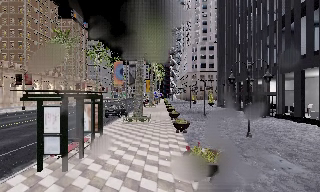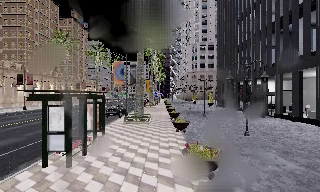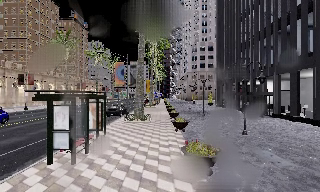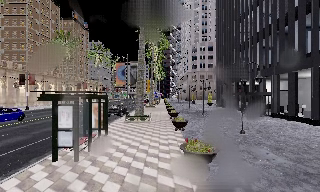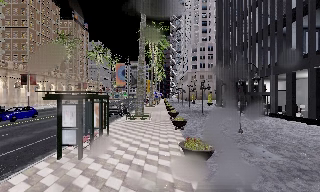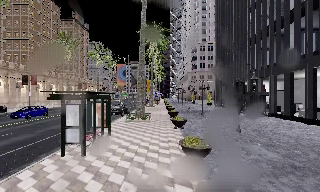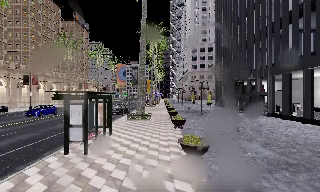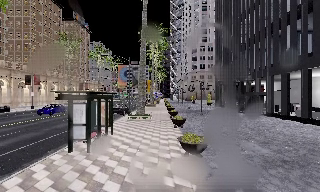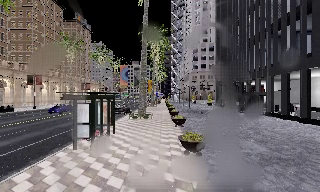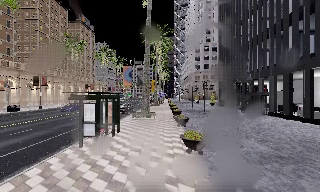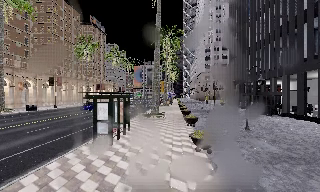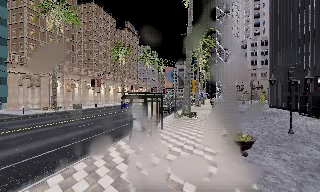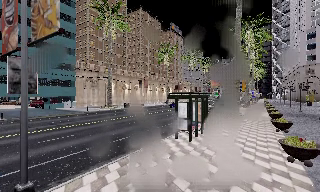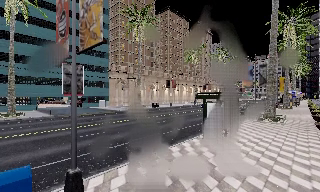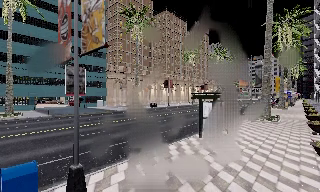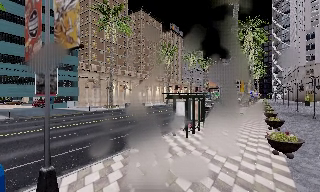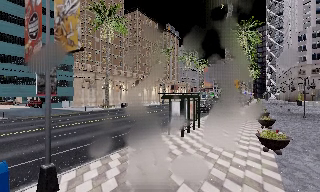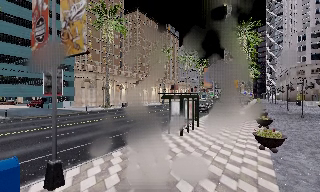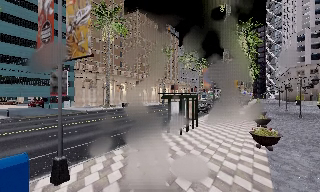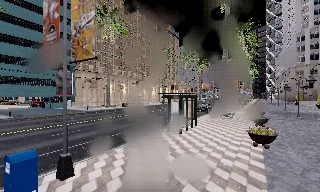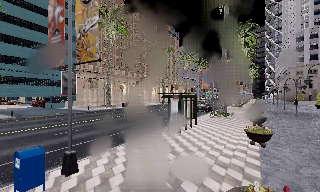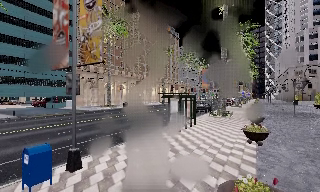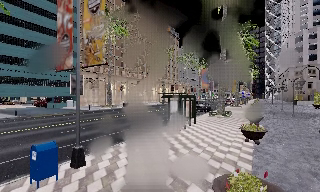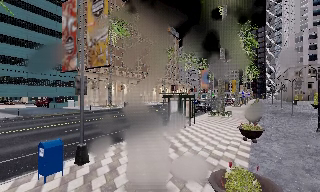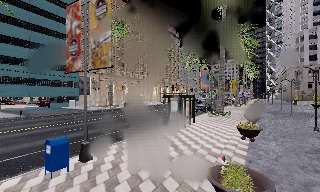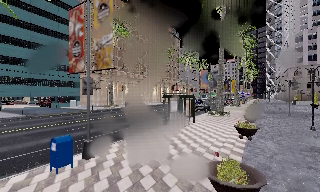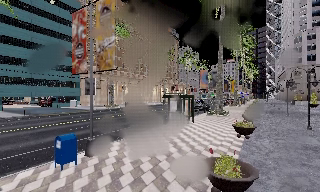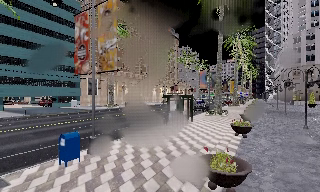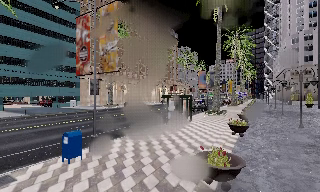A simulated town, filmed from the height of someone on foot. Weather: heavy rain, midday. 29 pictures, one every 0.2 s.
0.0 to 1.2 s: The camera travels backward, about 1.5 m, so what stands in front gets smaller.
1.2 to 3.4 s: The camera pans to its left, which is counterclockwise from overhead, by about 30 degrees. It travels backward, about 3 m.
3.4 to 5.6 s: The camera travels backward, about 3 m, so what stands in front gets smaller.
The film runs backward here.
